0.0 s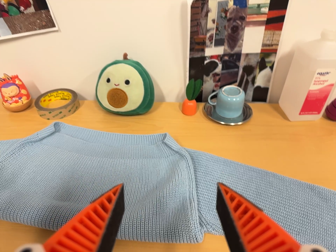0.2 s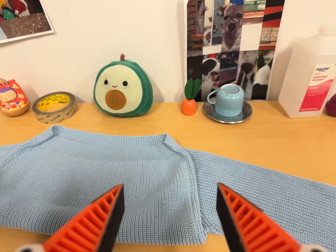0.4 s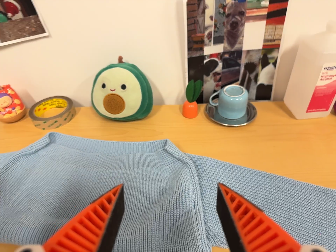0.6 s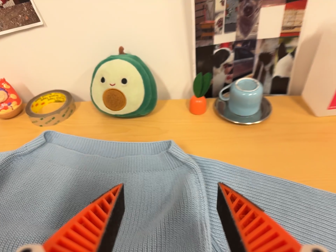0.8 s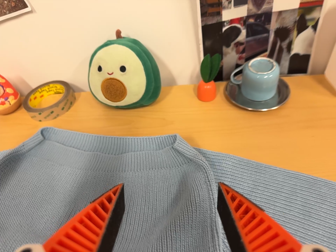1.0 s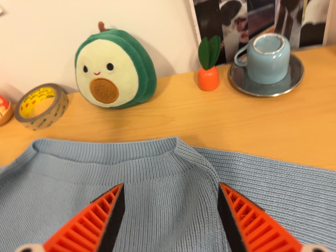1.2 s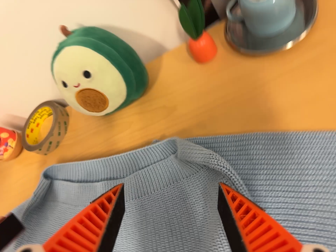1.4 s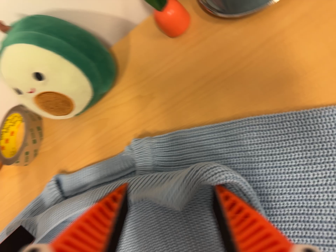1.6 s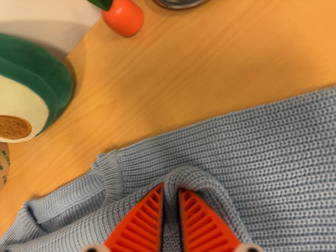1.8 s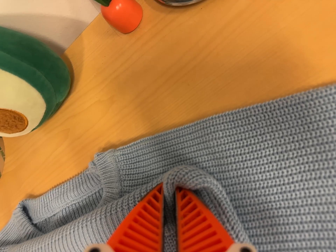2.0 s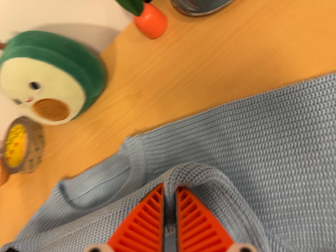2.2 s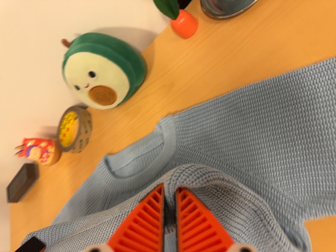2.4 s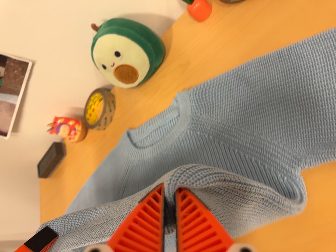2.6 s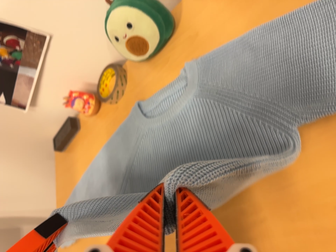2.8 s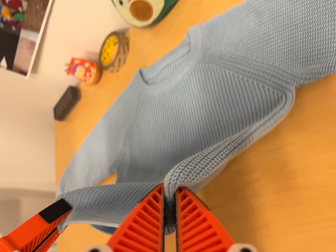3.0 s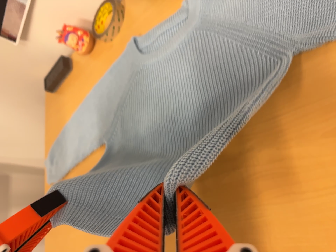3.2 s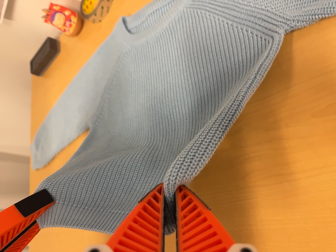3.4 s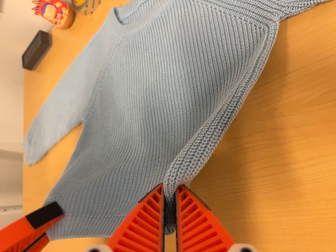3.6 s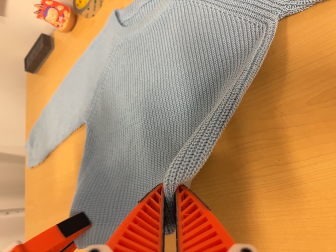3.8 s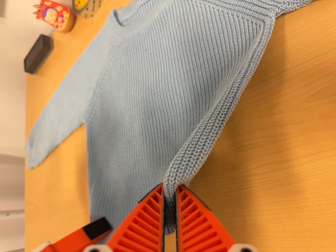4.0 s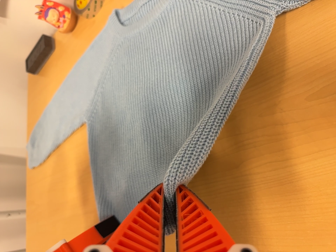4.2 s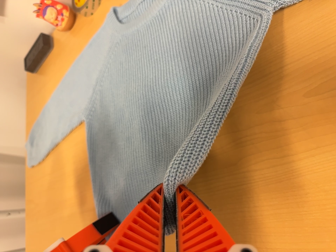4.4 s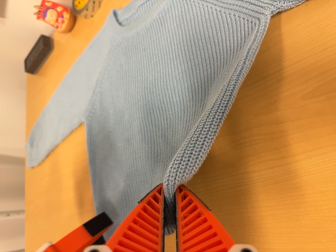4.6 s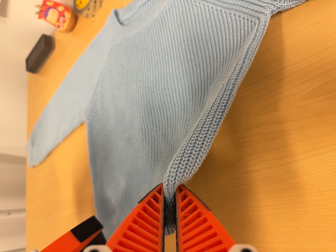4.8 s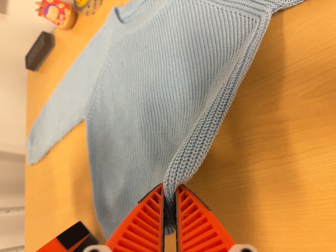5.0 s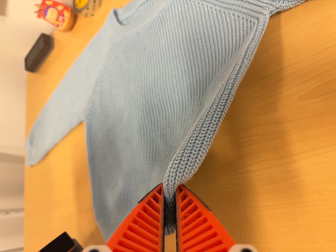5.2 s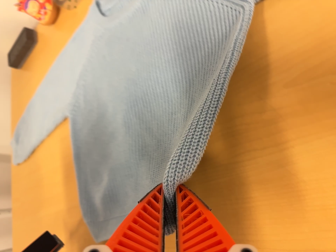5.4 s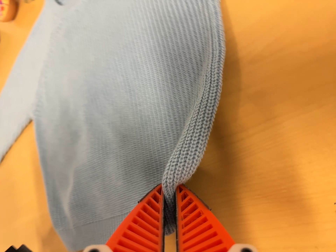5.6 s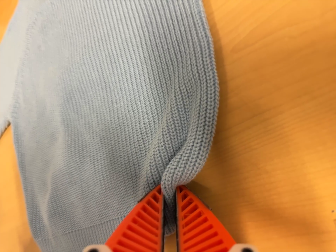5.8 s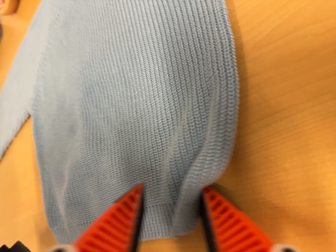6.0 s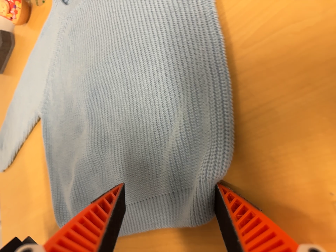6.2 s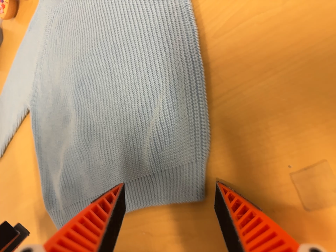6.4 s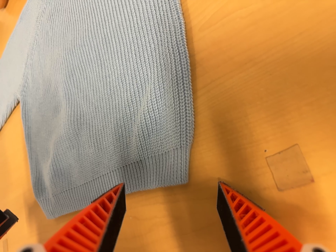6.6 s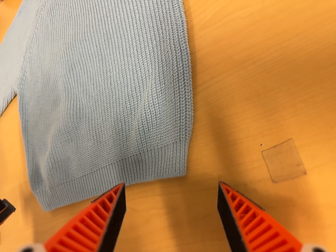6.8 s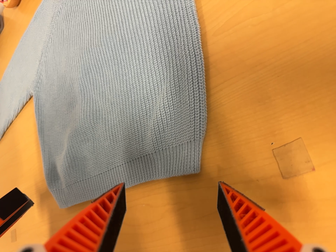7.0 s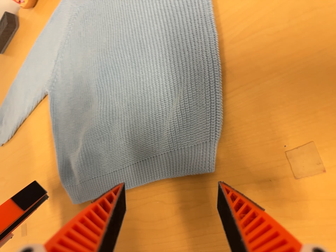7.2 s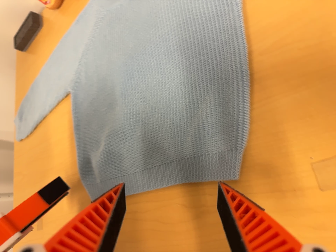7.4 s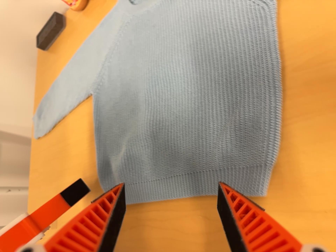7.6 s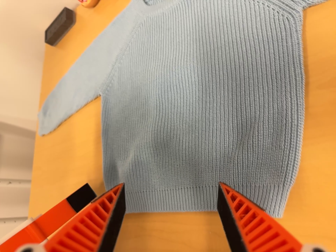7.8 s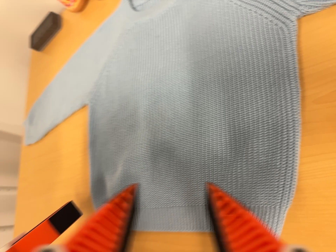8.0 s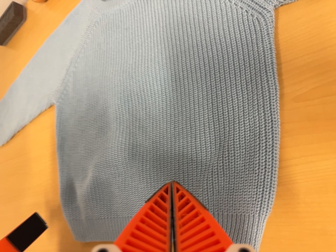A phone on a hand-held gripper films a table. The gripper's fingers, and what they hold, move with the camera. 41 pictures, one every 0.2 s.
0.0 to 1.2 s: The camera pans to its left by about 15 degrees. It travels forward, toward the top of its view and to its right, about 26 cm, so what stands in front looms larger. Its aim tips toward the bottom of its view by about 20 degrees. It rolls about its line of sight by about 25 degrees, and the scene rotates counterclockwise.
1.2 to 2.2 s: The camera travels to its right, about 6 cm. It rolls about its line of sight by about 15 degrees, and the scene rotates counterclockwise.
2.2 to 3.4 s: The camera travels toward the bottom of its view, about 18 cm, so close, fixed things drift upward. Its aim tips toward the bottom of its view by about 10 degrees, and the scene shifts upward.
3.4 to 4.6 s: The camera shifts only a little, or ends up much as it began.
4.6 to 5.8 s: The camera travels forward and to its right, about 9 cm, so what stands in front looms larger.
5.8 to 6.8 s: The camera travels backward and toward the bottom of its view, about 8 cm, so what stands in front gets smaller.
6.8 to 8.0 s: The camera travels to its left and toward the top of its view, about 10 cm, so close, fixed things drift to the right.
The film runs backward here.
